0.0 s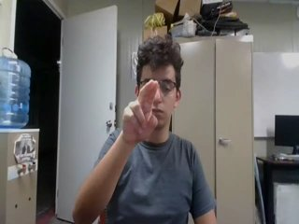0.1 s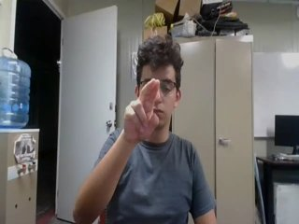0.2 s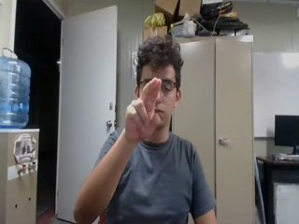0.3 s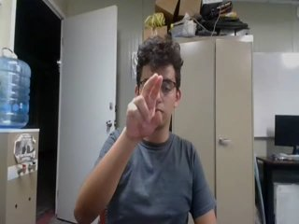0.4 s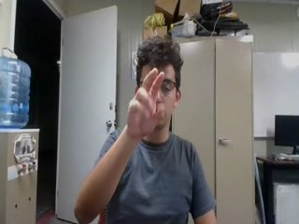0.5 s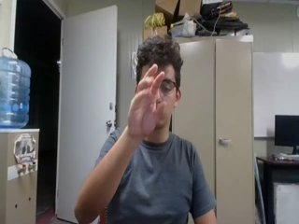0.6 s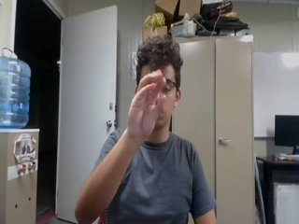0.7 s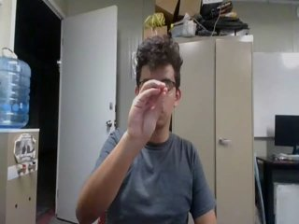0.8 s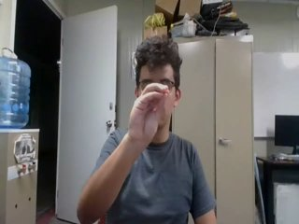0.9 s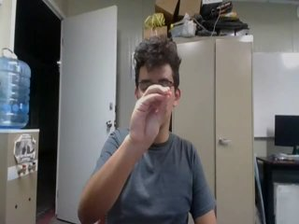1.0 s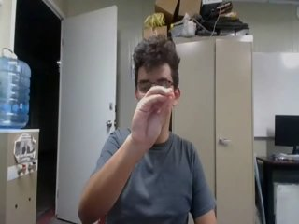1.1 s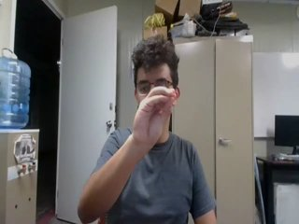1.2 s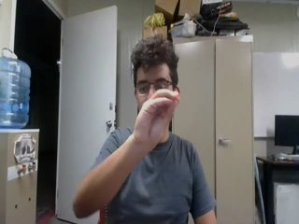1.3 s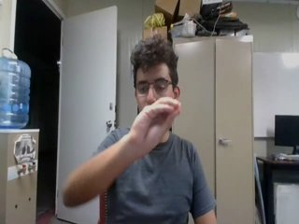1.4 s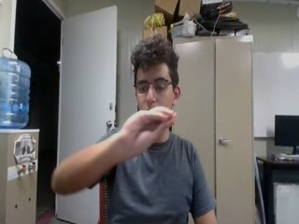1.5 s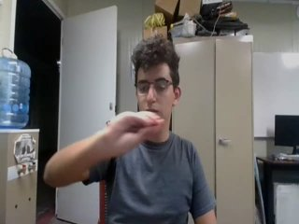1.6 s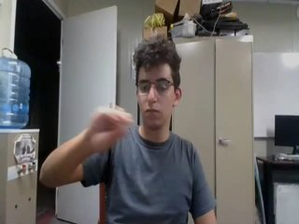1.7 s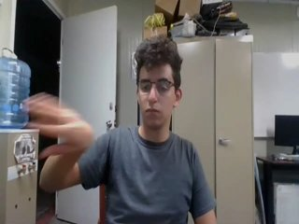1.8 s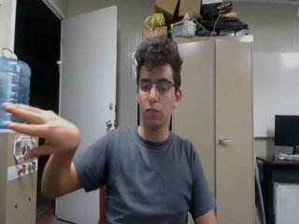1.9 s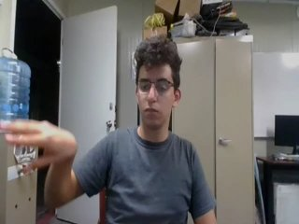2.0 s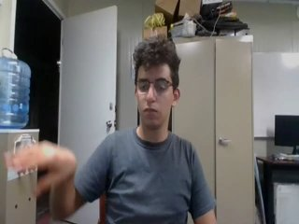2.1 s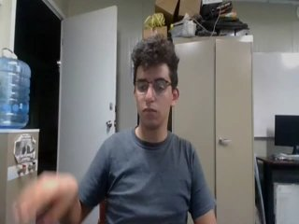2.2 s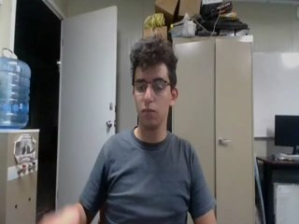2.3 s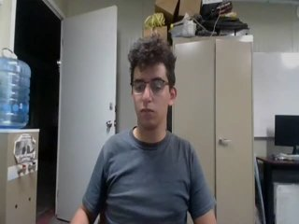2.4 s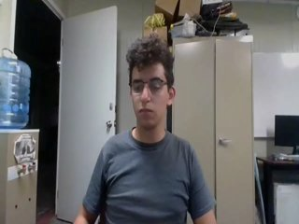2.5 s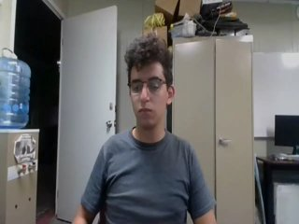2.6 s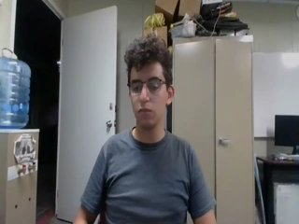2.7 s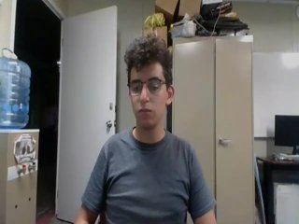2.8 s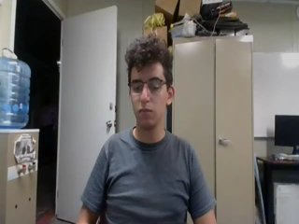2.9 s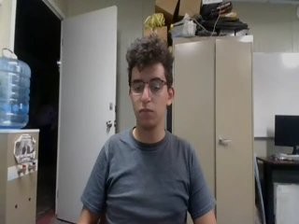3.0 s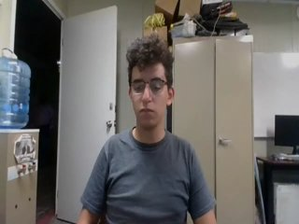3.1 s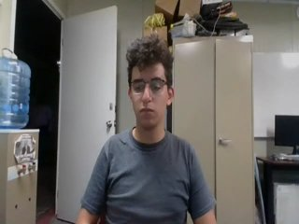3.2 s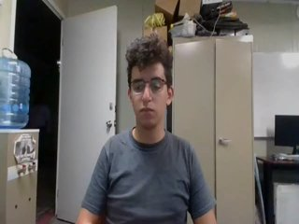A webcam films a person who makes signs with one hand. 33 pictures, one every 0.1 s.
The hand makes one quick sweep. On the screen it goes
to the left.
0.0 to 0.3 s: Pointing with two fingers.
0.4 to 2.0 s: On the screen the hand sweeps to the left. The name of the sign: Throw right.
2.1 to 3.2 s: Non-gesture.
